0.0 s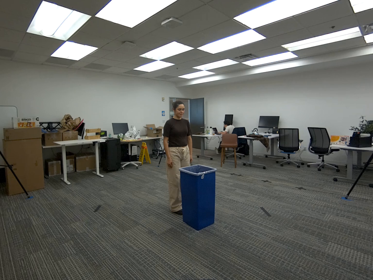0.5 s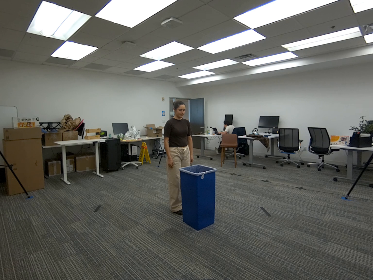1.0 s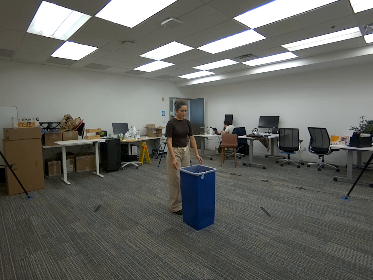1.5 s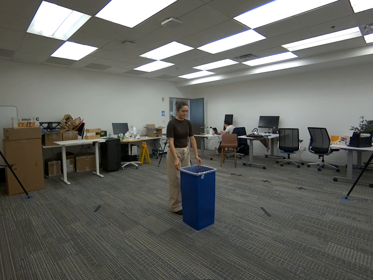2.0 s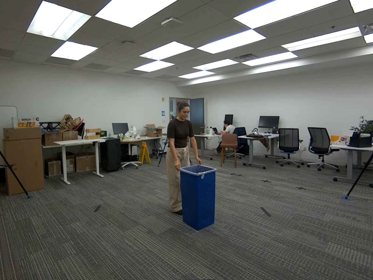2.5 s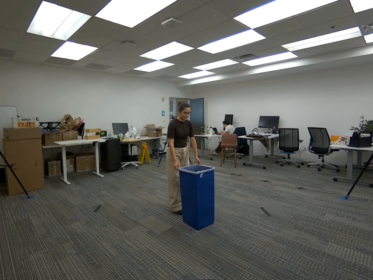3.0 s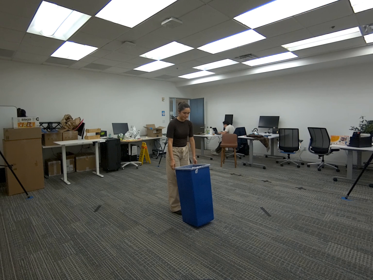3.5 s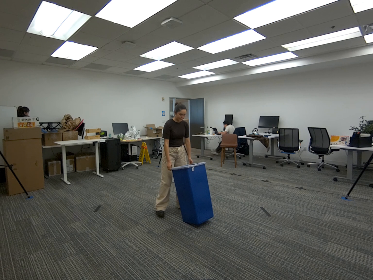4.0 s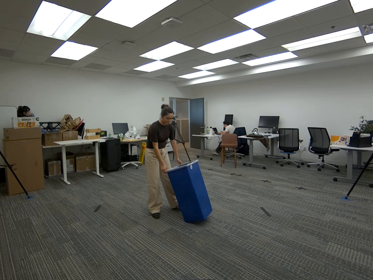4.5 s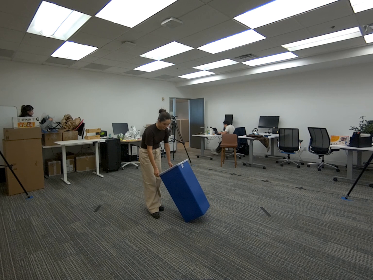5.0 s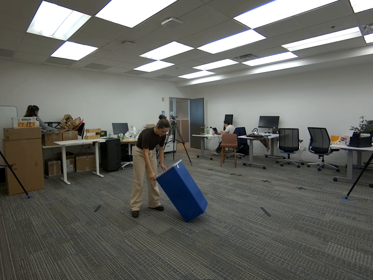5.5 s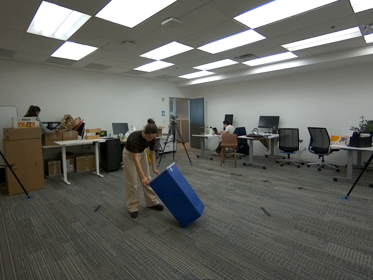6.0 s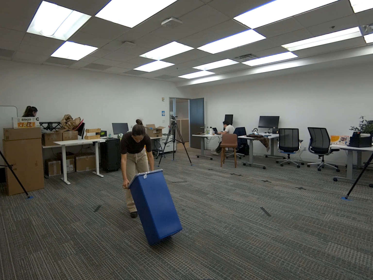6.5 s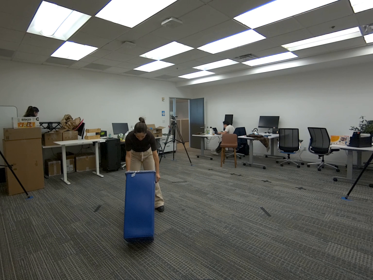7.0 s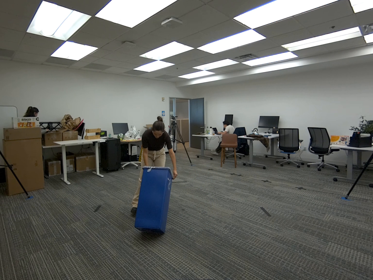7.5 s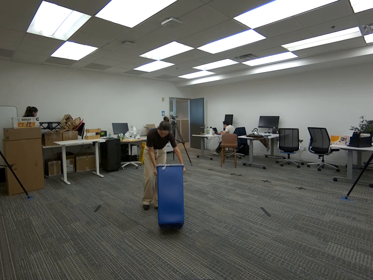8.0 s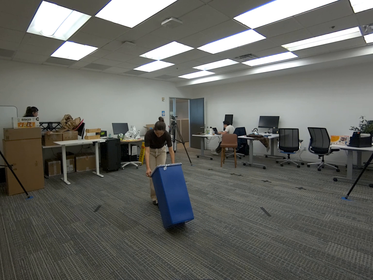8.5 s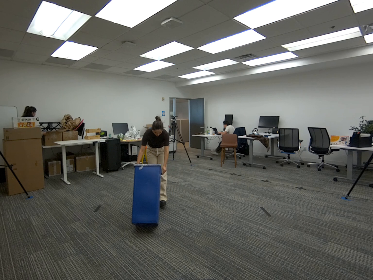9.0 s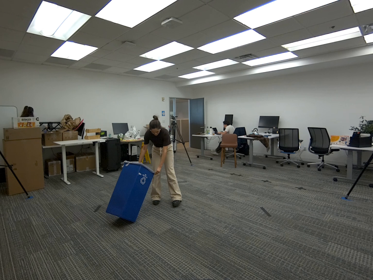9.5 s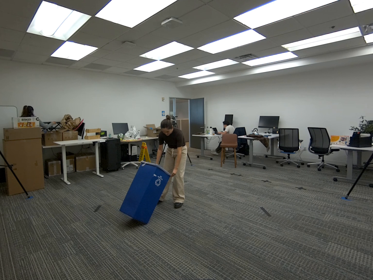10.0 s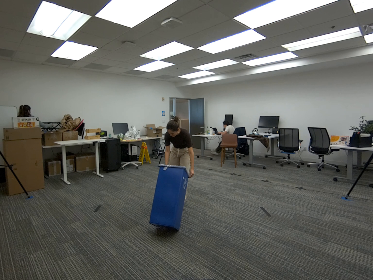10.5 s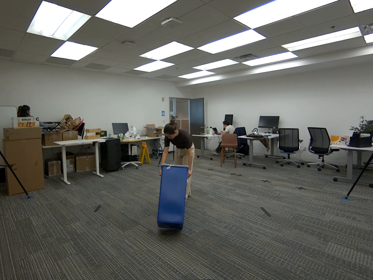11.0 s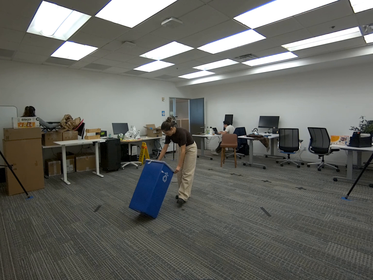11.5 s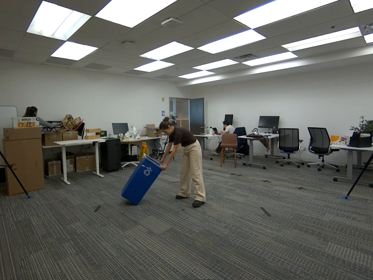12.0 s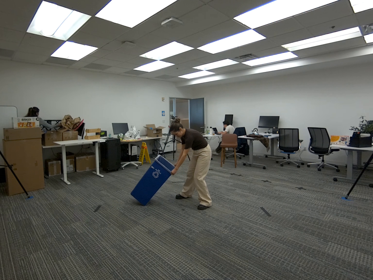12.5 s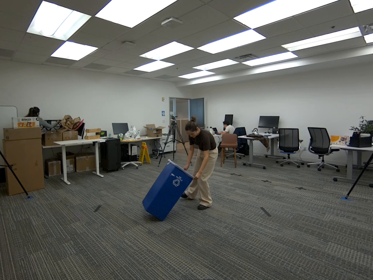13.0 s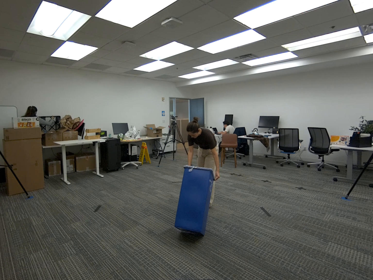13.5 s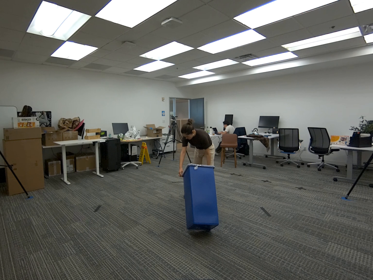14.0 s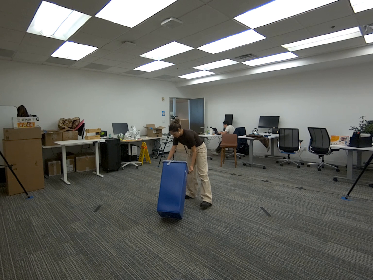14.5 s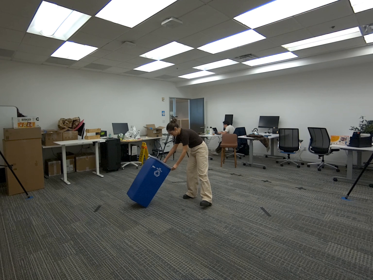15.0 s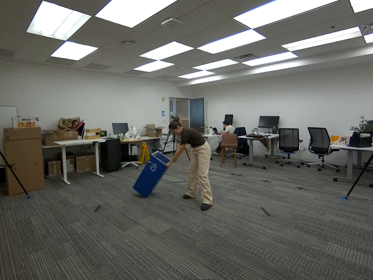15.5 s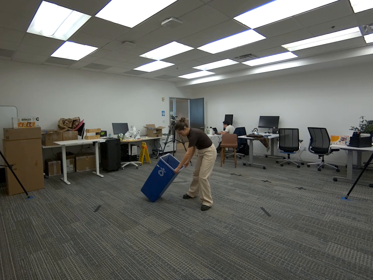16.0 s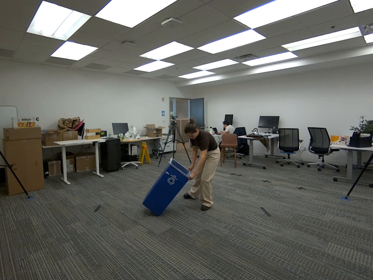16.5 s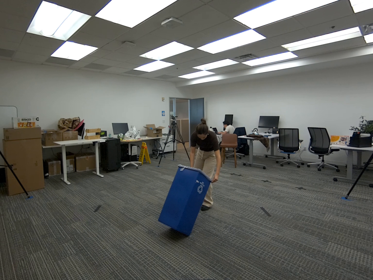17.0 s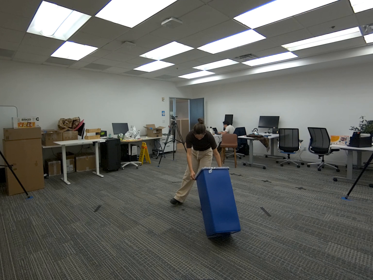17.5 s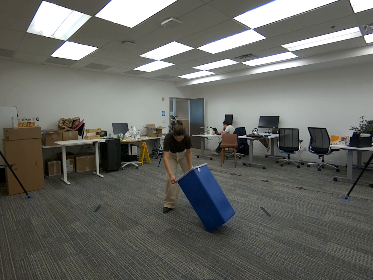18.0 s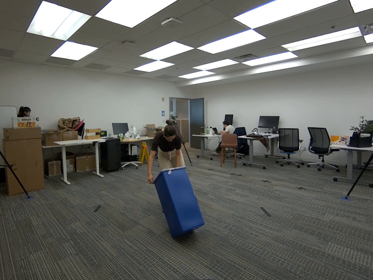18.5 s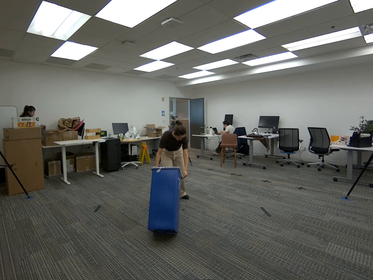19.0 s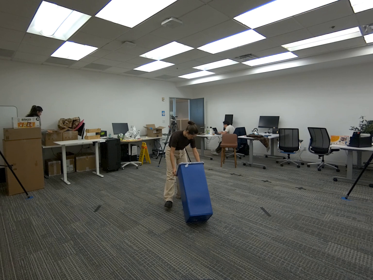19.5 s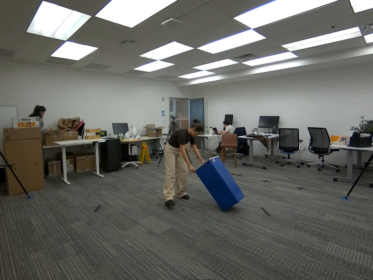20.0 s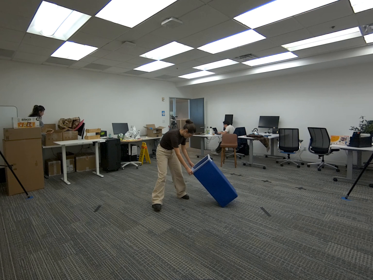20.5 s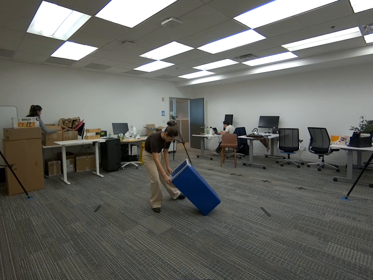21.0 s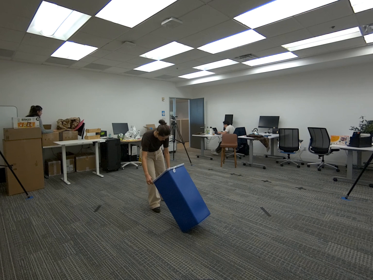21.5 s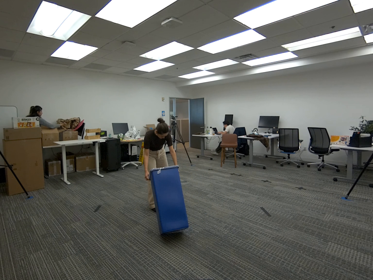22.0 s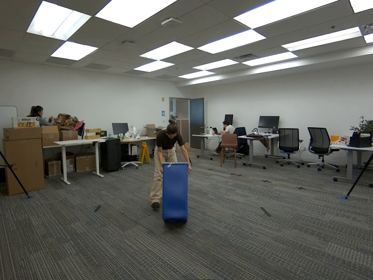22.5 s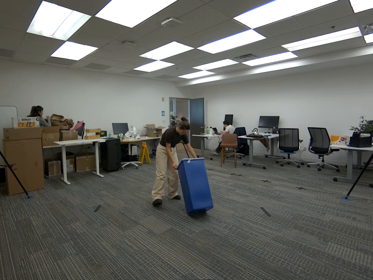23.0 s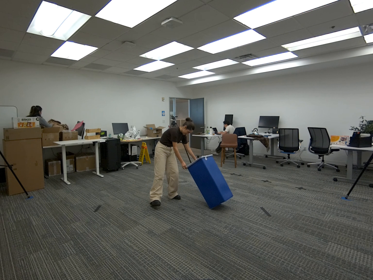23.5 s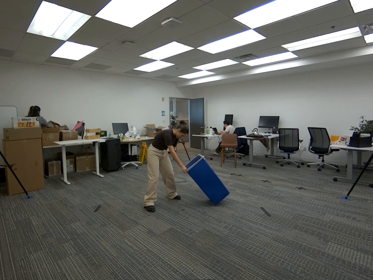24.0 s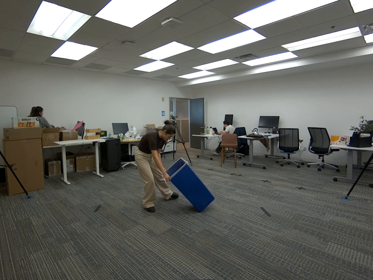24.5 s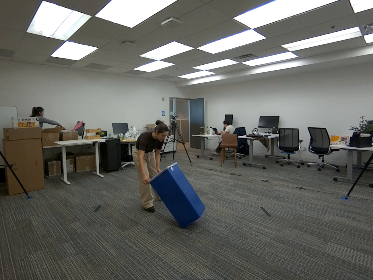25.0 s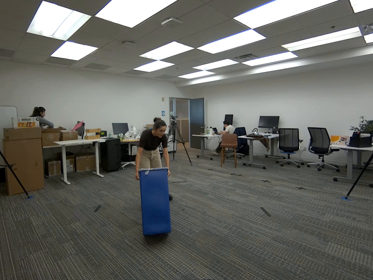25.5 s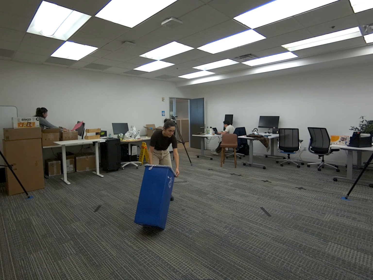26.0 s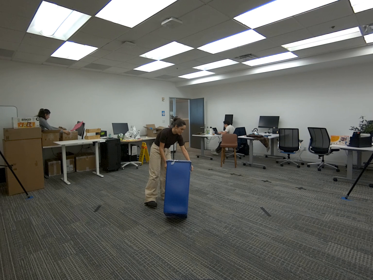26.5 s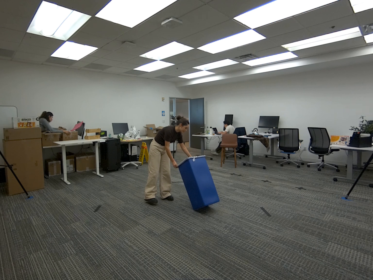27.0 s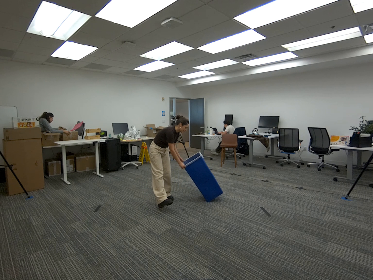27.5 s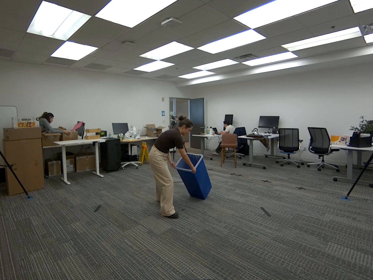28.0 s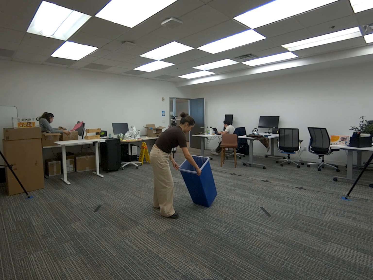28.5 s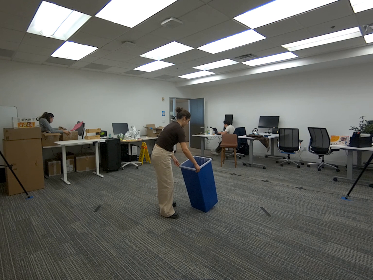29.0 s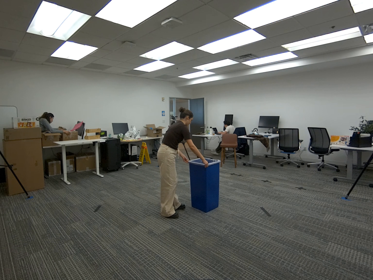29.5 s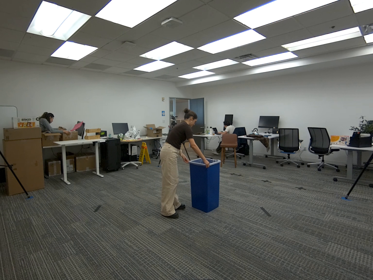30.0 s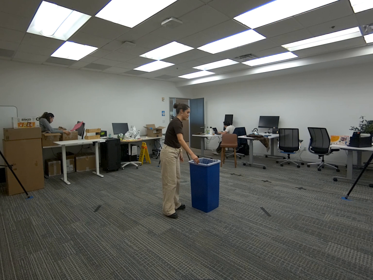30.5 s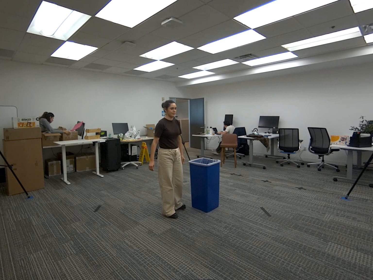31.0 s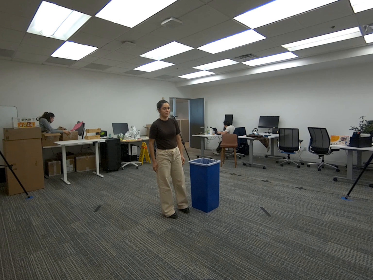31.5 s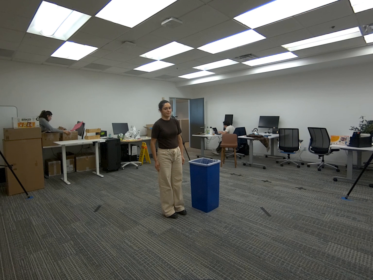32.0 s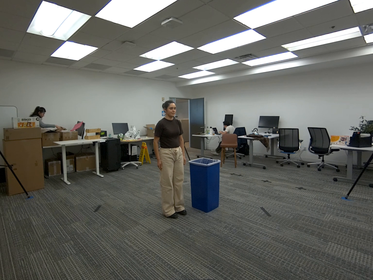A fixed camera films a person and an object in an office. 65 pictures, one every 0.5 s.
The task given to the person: Walk over to the blue trash can and slide the blue trash can side ways.
